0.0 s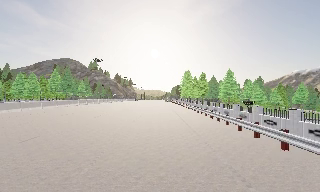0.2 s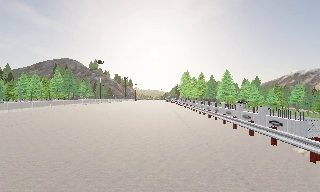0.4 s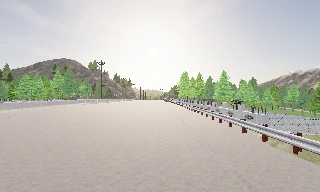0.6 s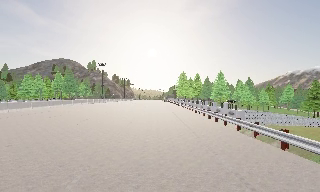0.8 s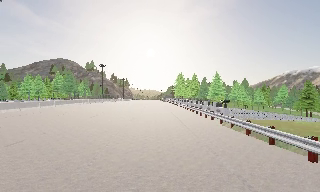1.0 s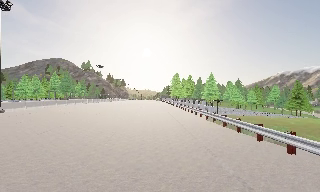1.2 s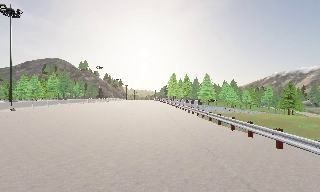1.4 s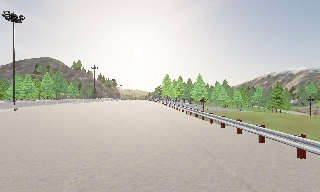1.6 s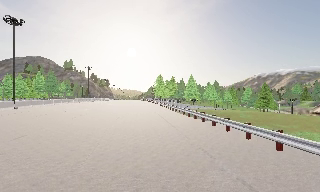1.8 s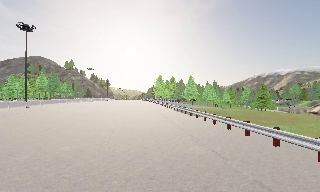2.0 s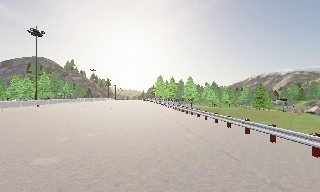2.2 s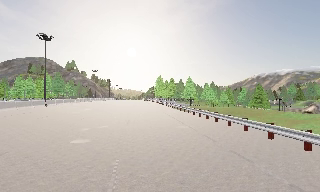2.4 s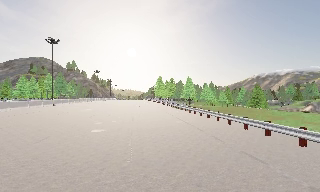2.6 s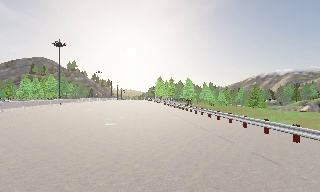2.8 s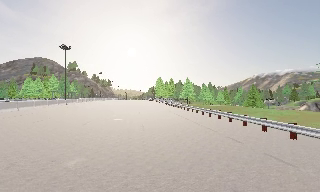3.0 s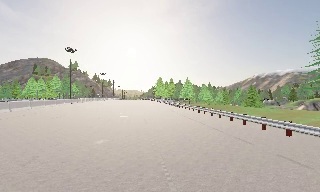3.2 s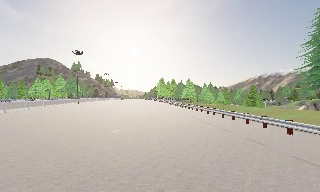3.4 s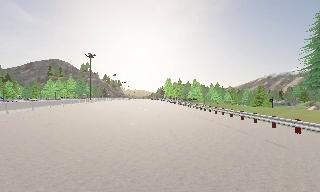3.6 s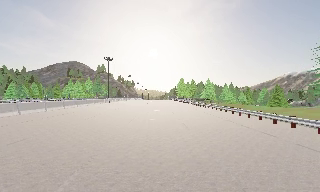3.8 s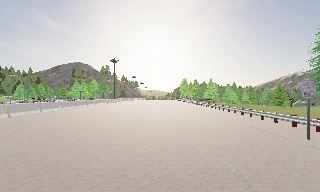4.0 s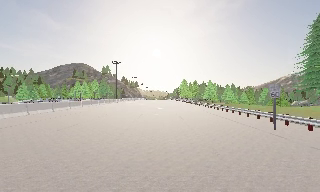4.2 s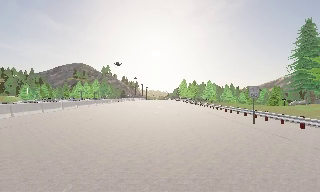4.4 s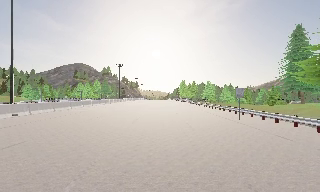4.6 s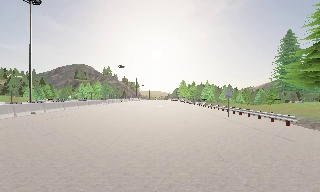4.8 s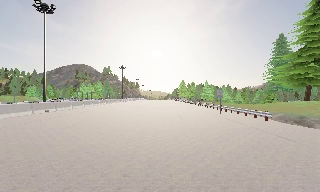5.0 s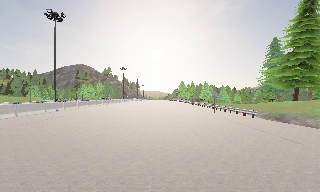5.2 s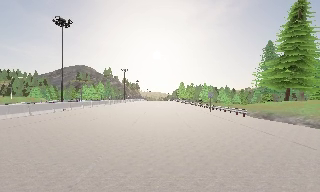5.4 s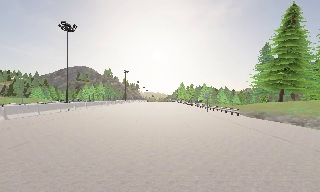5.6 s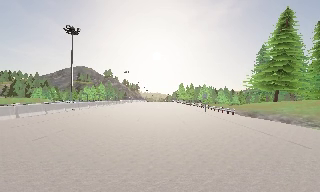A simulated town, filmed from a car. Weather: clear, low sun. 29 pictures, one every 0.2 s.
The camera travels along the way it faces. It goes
backward.
0.0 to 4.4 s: The camera travels backward, about 40 m, so what stands in front gets smaller.
4.4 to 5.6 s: The camera travels backward, about 9 m, so what stands in front gets smaller. It loses speed.
The film runs backward here.
